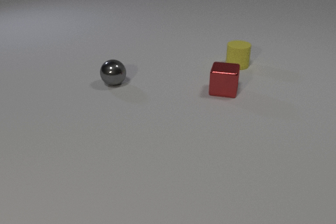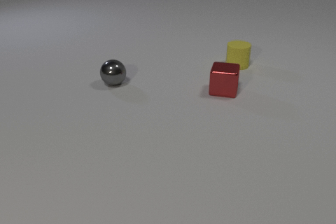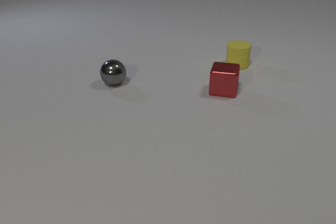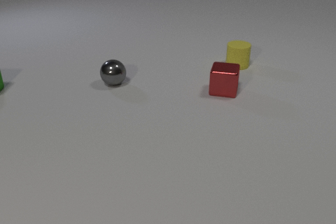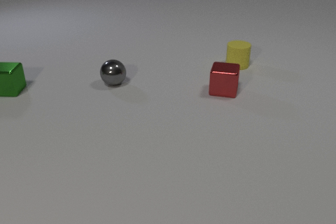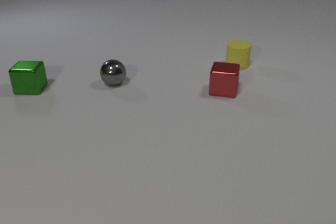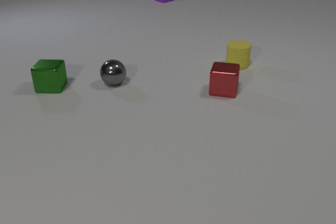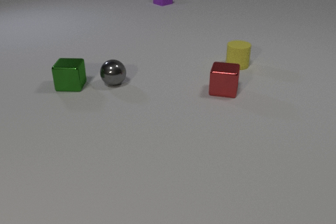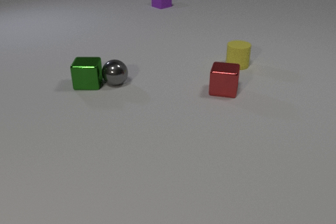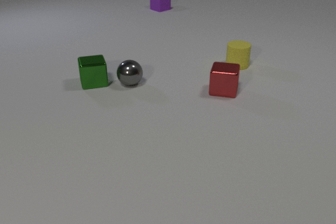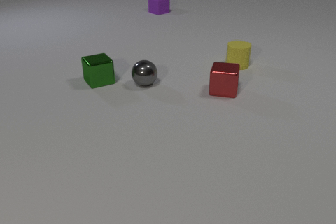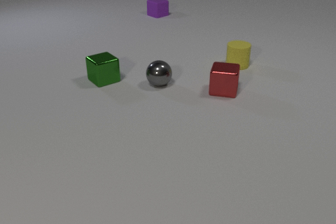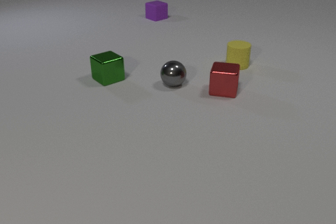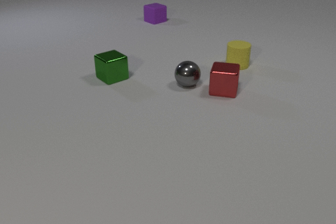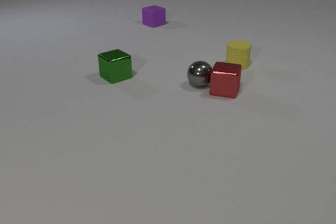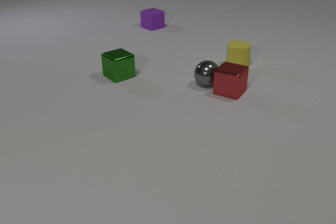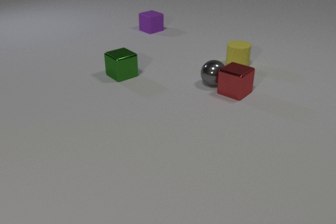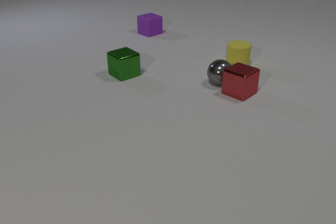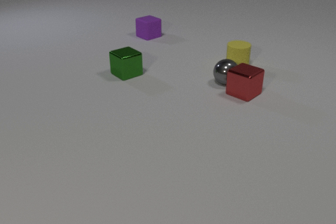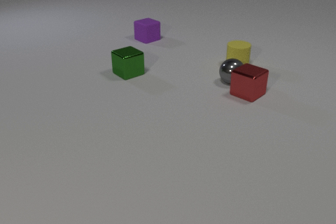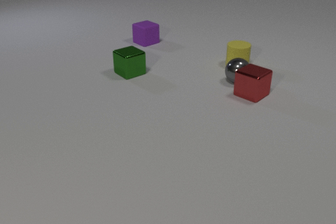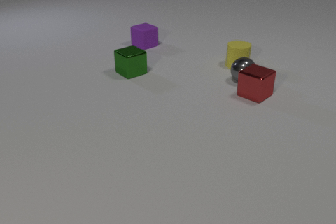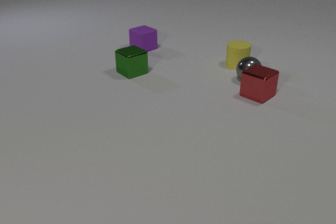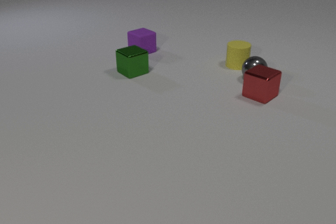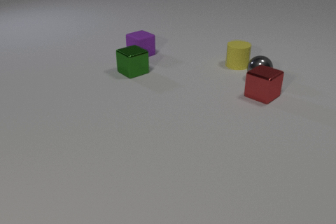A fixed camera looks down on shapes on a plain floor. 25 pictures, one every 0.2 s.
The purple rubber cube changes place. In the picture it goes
toward the camera.
The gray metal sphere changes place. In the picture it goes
to the right.
0.0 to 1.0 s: The green metal cube comes in at the left edge, slides to the right. The purple rubber cube comes in at the top edge, slides toward the camera.
1.0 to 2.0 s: The green metal cube slides to the right, spins so that its near face slides to the right, counterclockwise seen from above. The gray metal sphere rolls to the right. The purple rubber cube slides toward the camera. The green metal cube and the gray metal sphere collide.
2.0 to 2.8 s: The green metal cube slides to the right and away from the camera. The gray metal sphere rolls to the right. The purple rubber cube slides toward the camera. The gray metal sphere and the red metal cube collide.
2.8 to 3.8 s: The green metal cube slides to the right and away from the camera. The gray metal sphere rolls to the right. The purple rubber cube slides toward the camera. The red metal cube slides to the right, spins so that its near face slides to the left, clockwise seen from above.
3.8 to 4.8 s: The gray metal sphere rolls to the right and away from the camera. The purple rubber cube slides toward the camera. The red metal cube slides to the right.
What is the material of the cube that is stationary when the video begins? metal.
What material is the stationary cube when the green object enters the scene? metal.
Are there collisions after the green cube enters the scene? yes.
